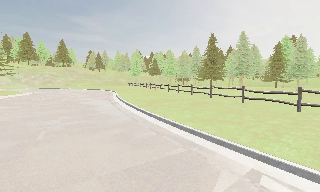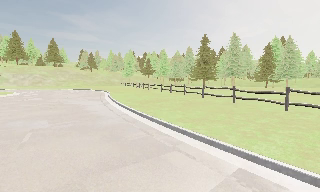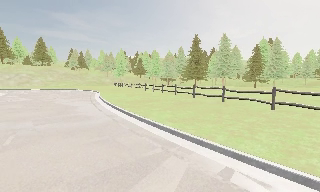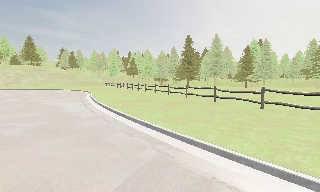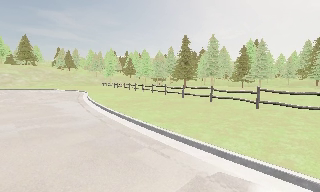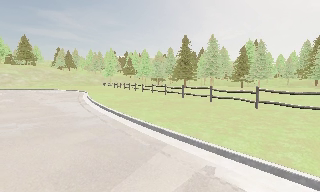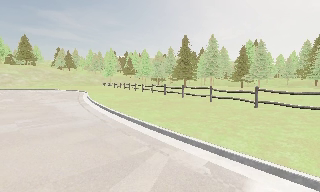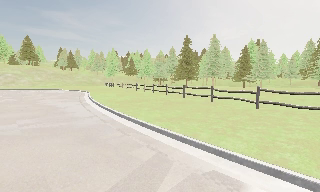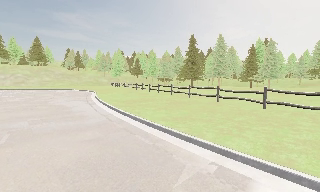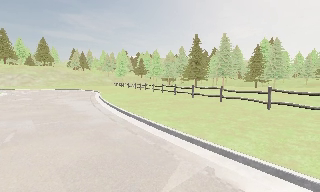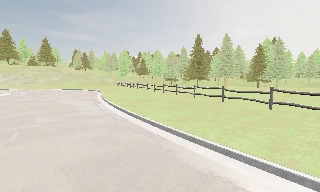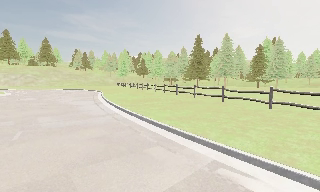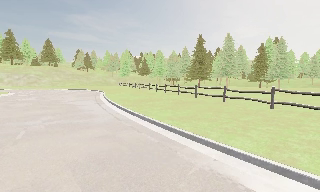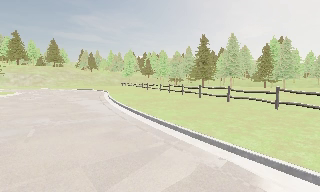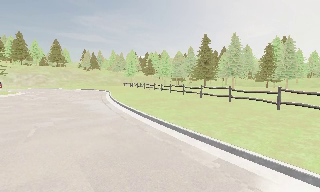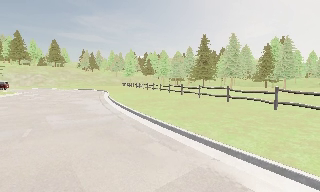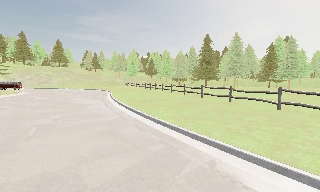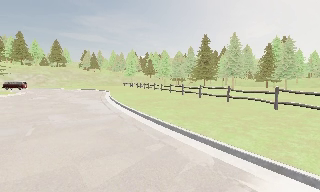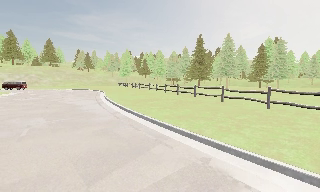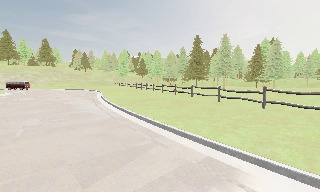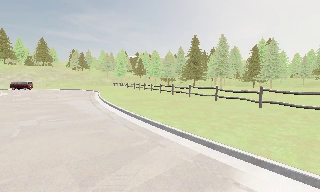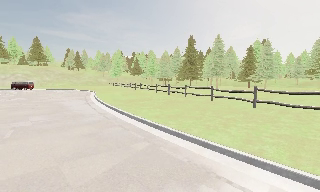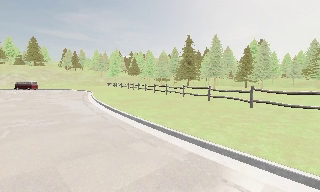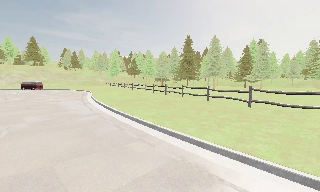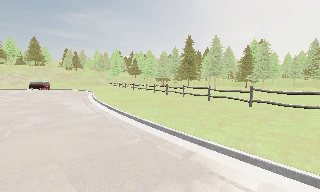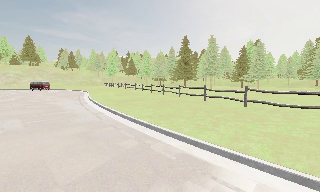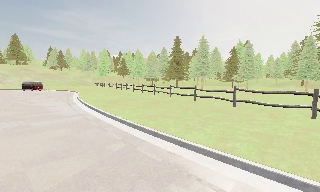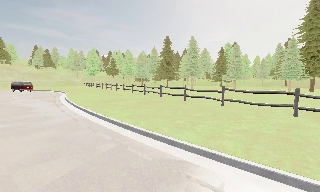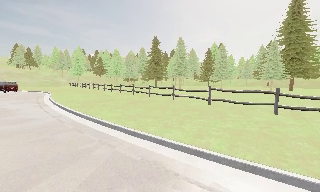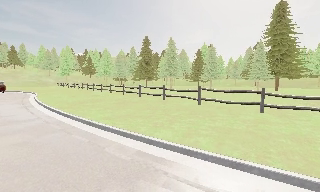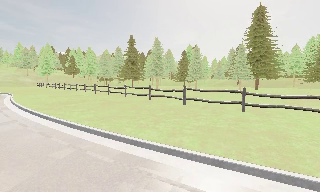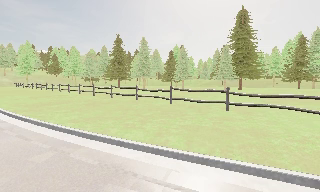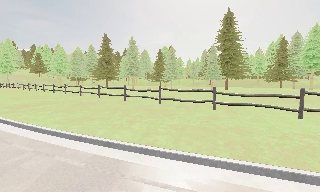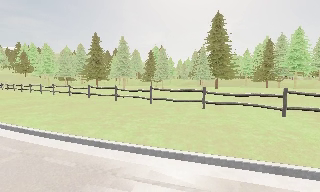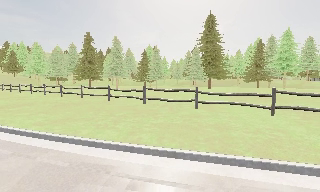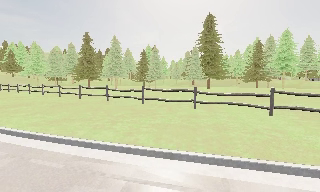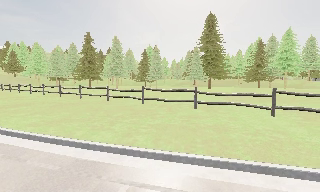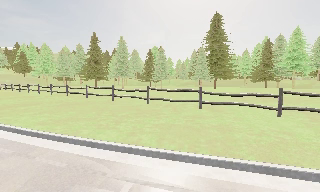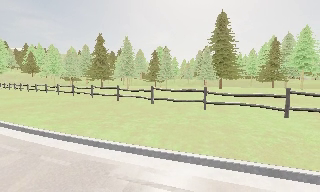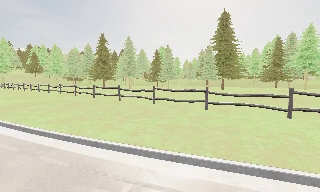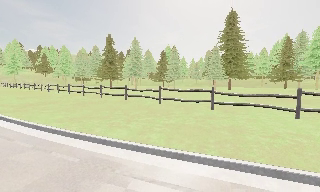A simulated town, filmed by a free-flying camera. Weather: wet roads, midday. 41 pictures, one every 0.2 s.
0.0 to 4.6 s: The camera travels to its right and backward, about 1 m, so close, fixed things drift to the left.
4.6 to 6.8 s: The scene slides to the left, as the camera pans about 35 degrees to its right.
6.8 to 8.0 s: The camera shifts only a little, or ends up much as it began.
The film runs backward here.
